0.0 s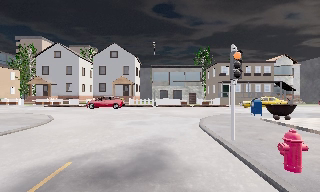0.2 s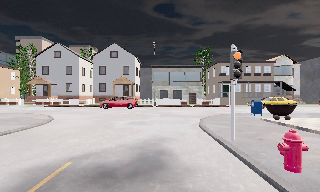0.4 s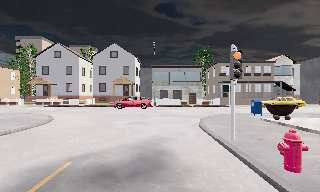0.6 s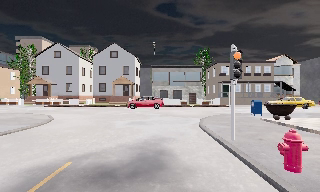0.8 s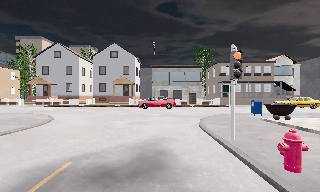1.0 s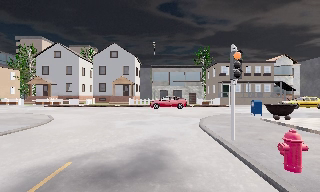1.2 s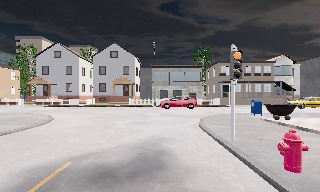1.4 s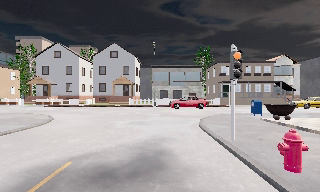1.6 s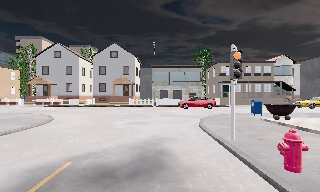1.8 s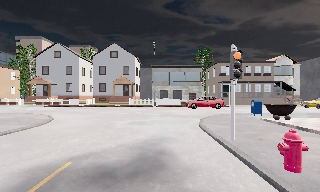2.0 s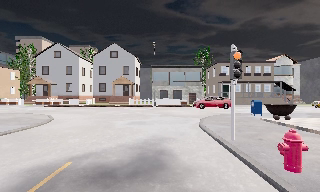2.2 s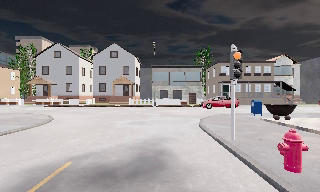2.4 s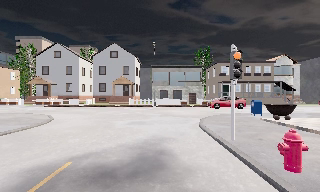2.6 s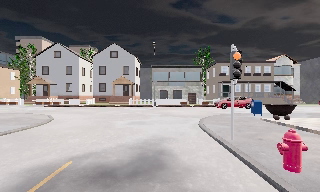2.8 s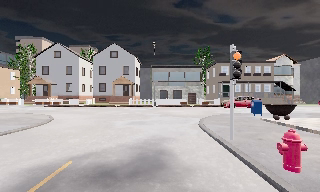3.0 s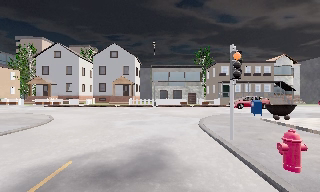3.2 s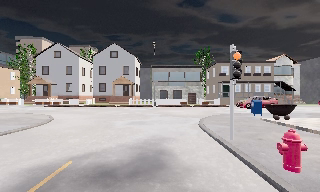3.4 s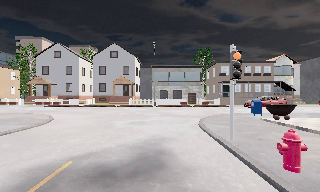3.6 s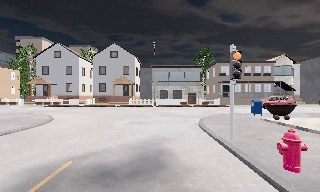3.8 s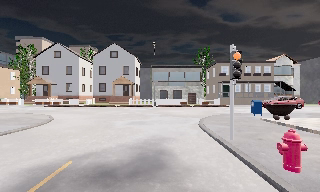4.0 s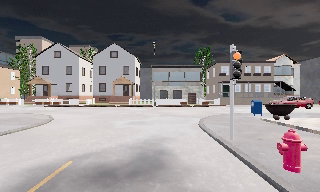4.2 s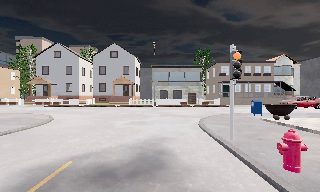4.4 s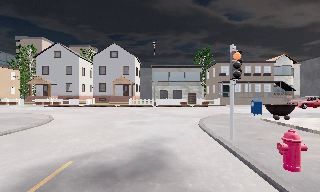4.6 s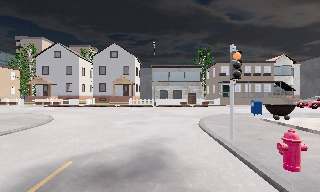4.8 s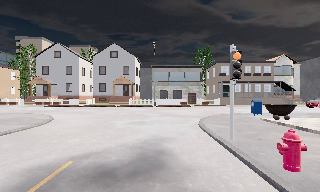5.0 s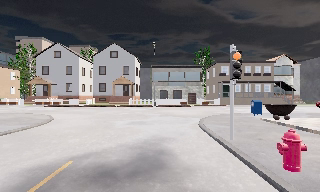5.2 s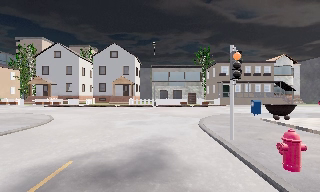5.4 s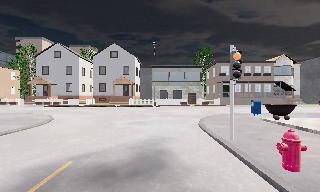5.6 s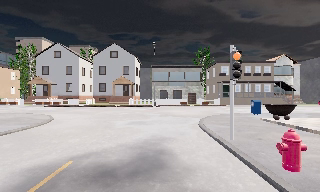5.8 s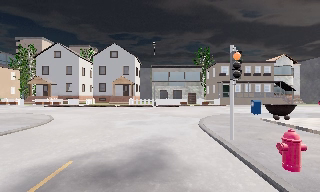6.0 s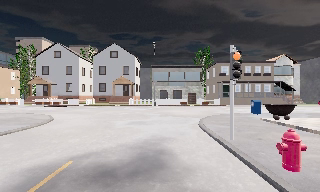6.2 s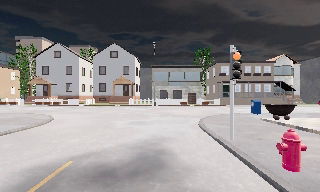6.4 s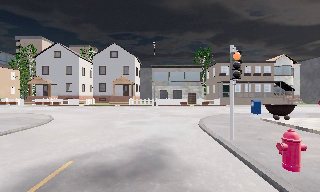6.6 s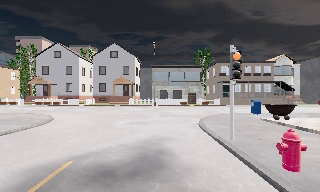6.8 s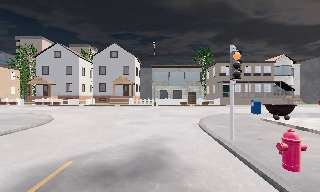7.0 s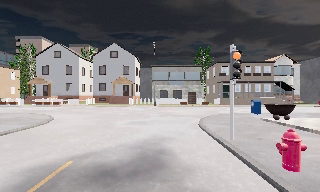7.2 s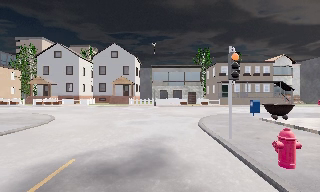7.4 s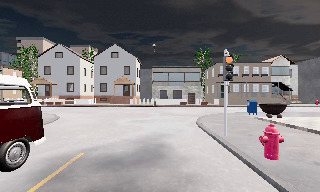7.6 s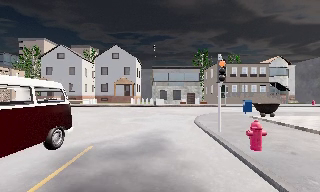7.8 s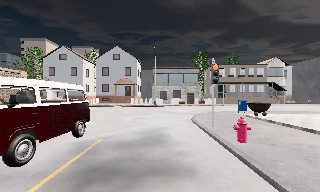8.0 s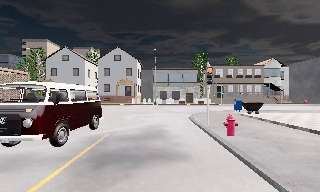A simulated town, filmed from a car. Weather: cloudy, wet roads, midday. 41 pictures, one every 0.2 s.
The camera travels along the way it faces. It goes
backward.
0.0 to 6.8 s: The camera keeps its place and its aim.
6.8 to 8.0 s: The camera travels backward, about 2.5 m, so what stands in front gets smaller. It gains speed.
The film runs backward here.
